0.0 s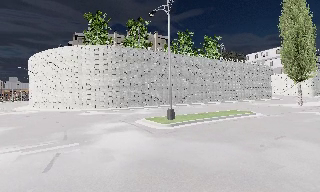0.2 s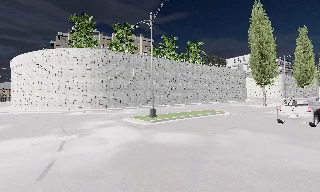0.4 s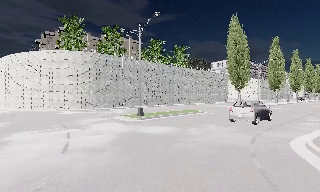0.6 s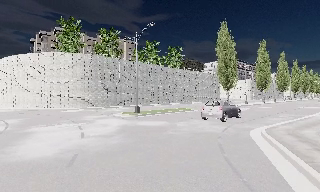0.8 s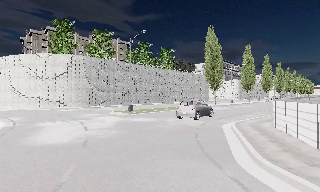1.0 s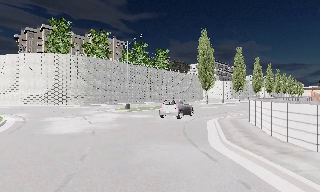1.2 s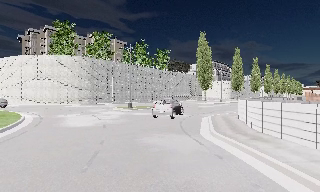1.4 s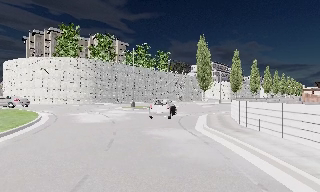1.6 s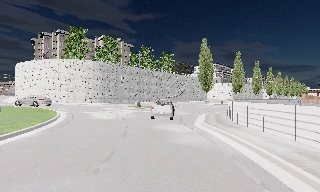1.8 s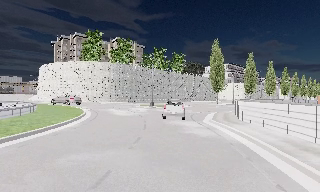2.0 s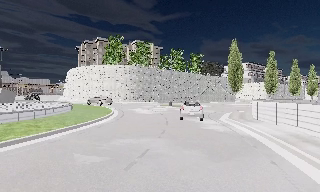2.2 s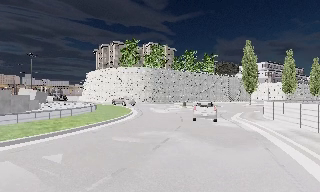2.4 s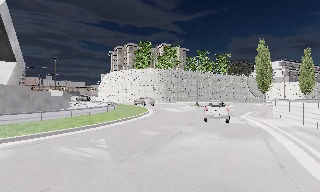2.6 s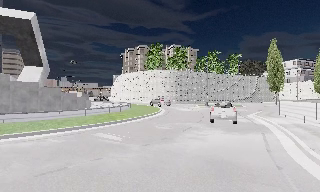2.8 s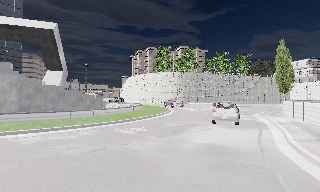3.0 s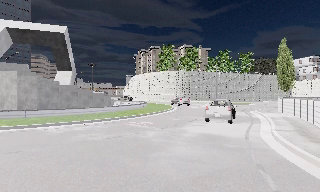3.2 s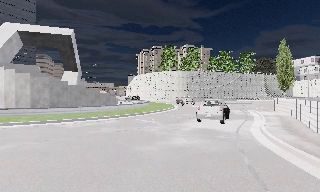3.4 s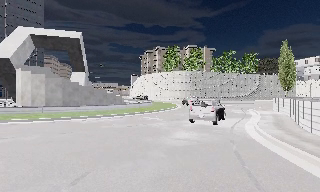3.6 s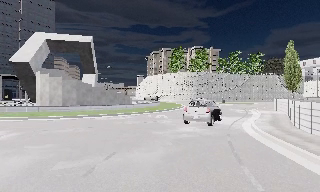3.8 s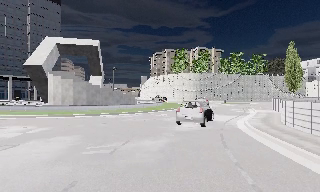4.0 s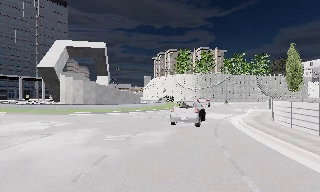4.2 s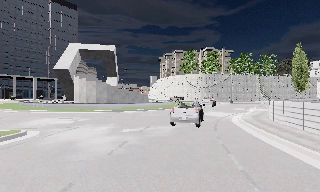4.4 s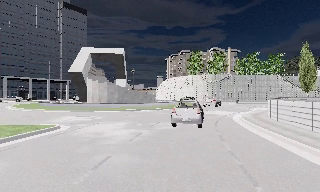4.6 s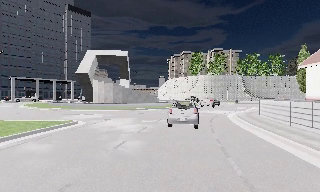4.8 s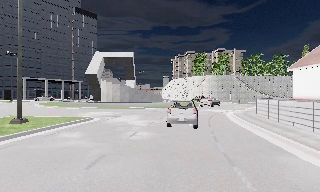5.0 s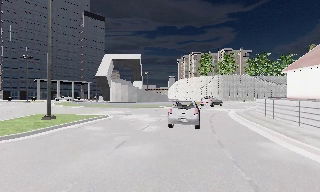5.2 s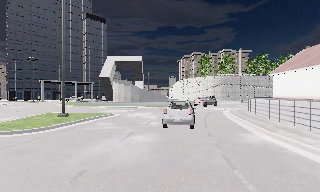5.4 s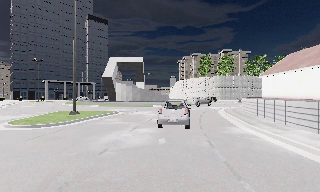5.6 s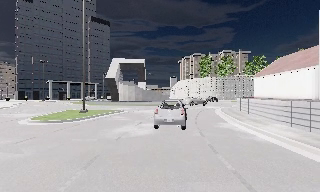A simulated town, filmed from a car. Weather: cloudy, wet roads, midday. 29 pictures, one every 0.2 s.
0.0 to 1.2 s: The camera swings to its right by about 15 degrees, and the scene slides to the left. It travels backward, about 10 m, so what stands in front gets smaller.
1.2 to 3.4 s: The scene slides to the right, as the camera pans about 30 degrees to its left. It travels backward, about 15 m.
3.4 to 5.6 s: The scene slides to the right, as the camera pans about 15 degrees to its left. It travels backward, about 16 m, so what stands in front gets smaller.
The film runs backward here.
